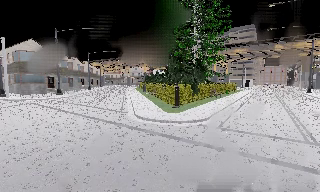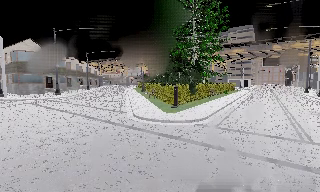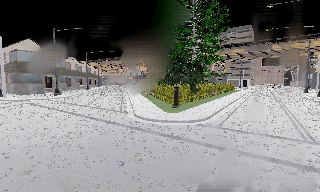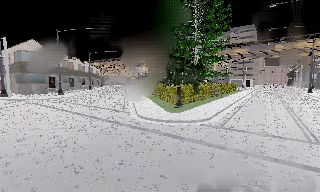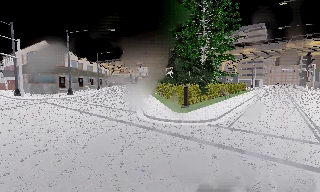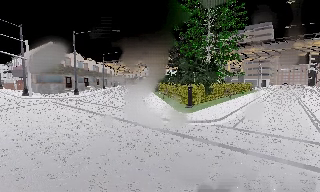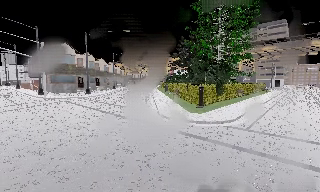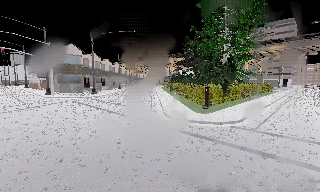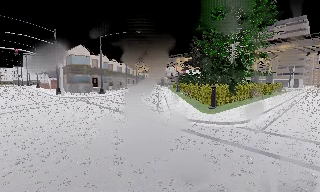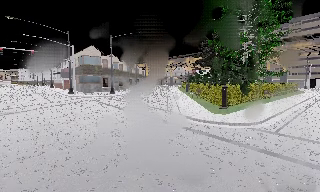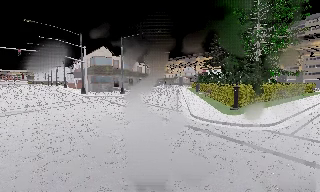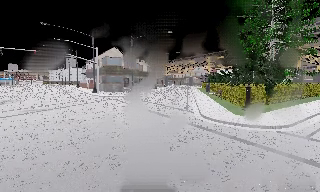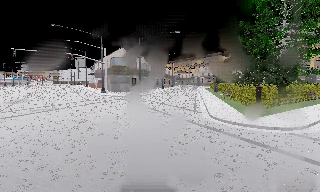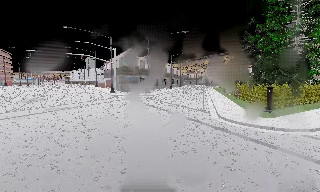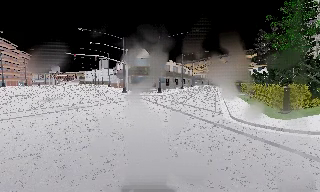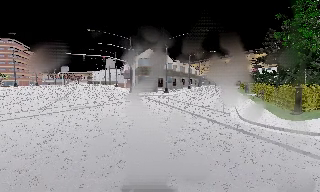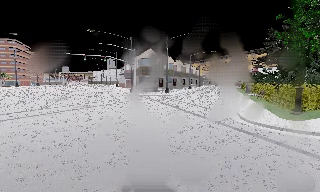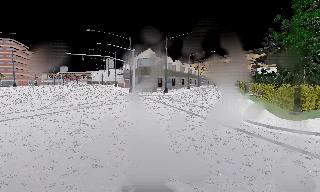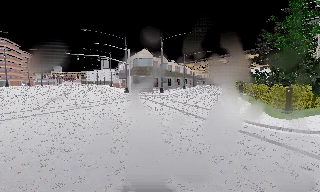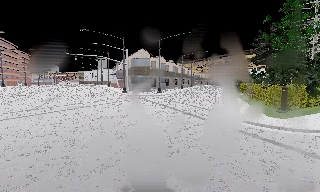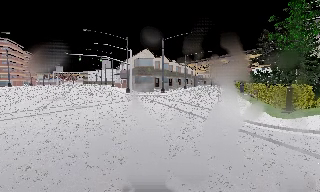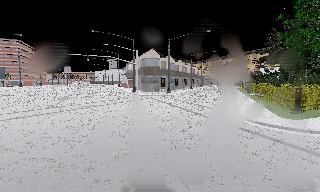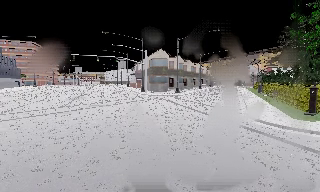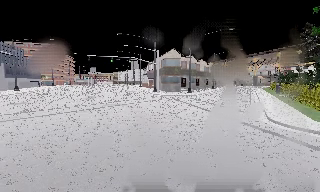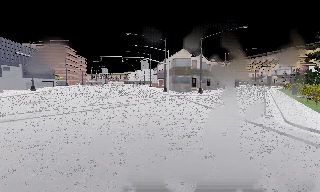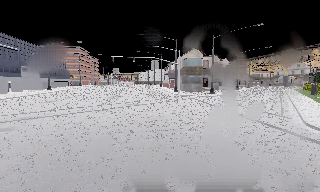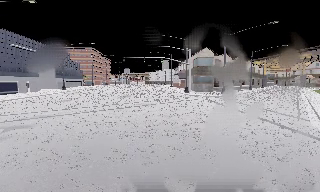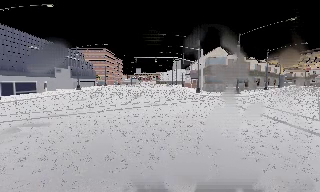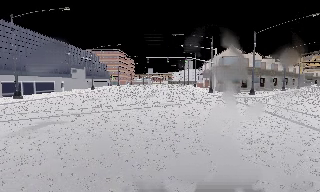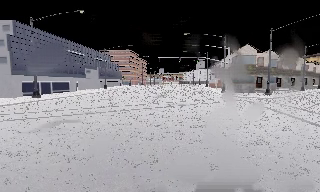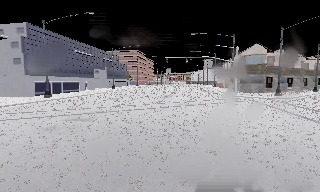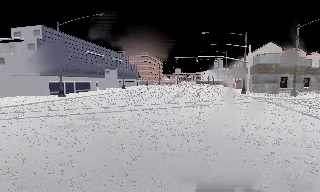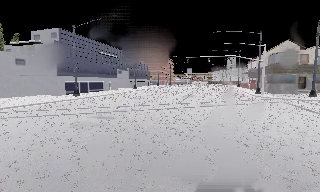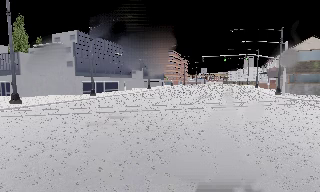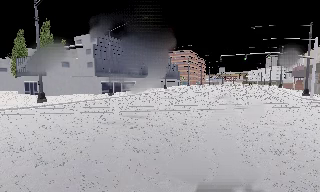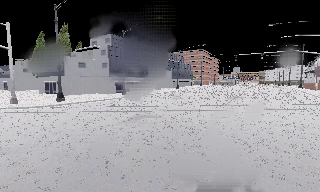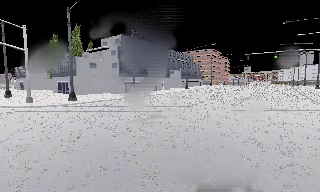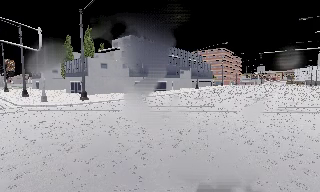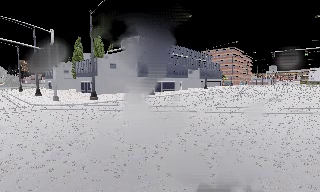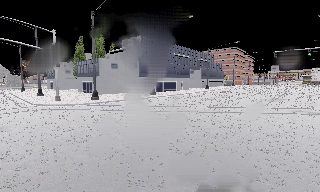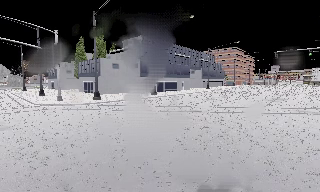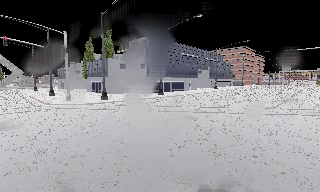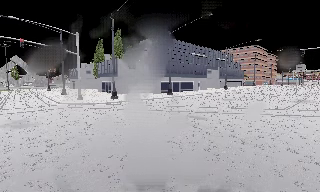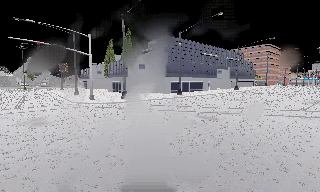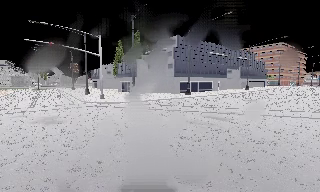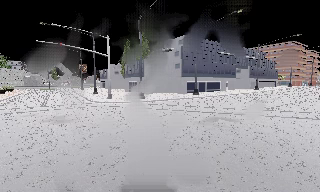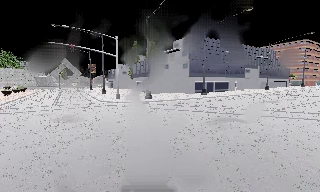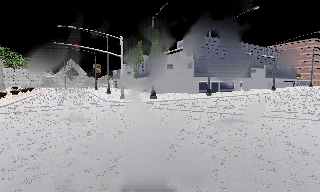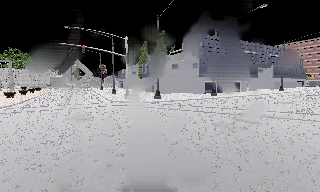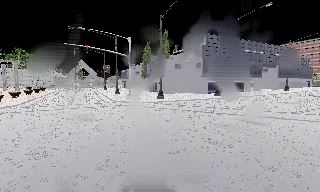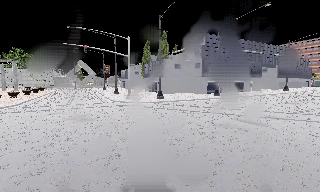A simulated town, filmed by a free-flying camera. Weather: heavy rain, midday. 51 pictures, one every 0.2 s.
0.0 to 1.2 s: The camera shifts only a little, or ends up much as it began.
1.2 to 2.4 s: The camera swings to its left by about 15 degrees, and the scene slides to the right.
2.4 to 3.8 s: The camera shifts only a little, or ends up much as it began.
3.8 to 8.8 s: The camera pans to its left, which is counterclockwise from overhead, by about 80 degrees. It travels to its left, about 1 m, so close, fixed things drift to the right.
8.8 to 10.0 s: The camera shifts only a little, or ends up much as it began.
The film runs forward here.
